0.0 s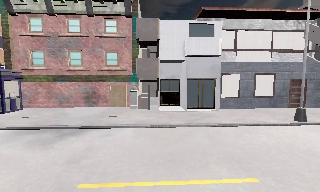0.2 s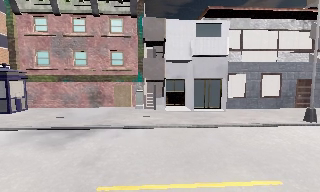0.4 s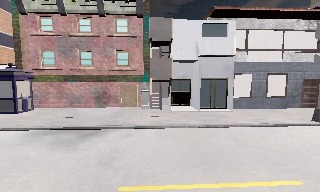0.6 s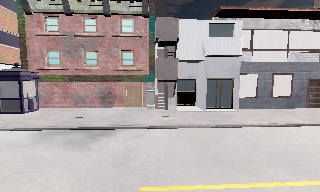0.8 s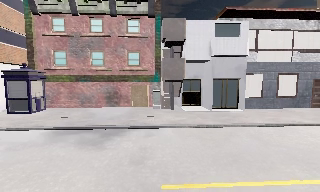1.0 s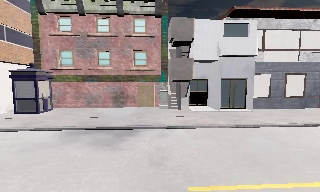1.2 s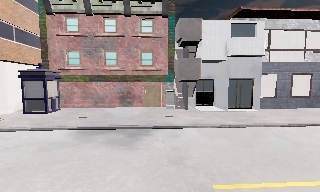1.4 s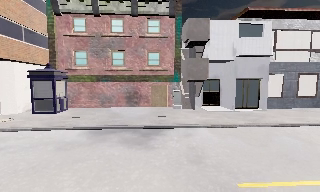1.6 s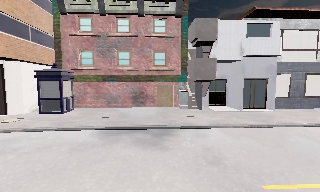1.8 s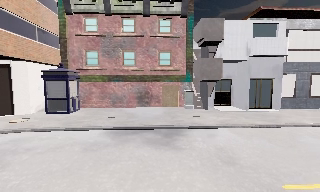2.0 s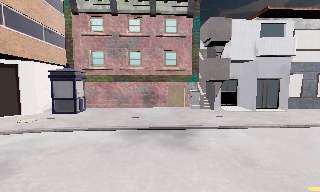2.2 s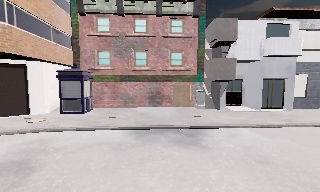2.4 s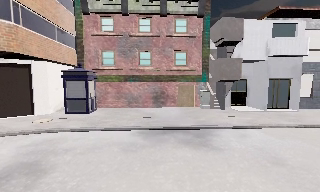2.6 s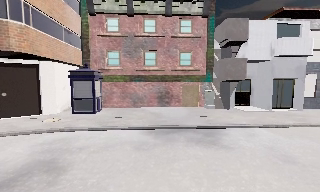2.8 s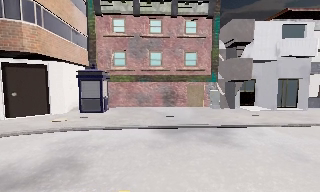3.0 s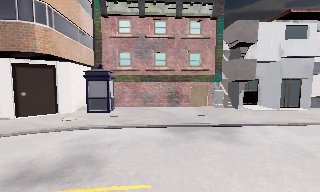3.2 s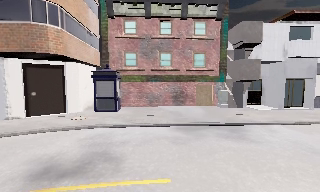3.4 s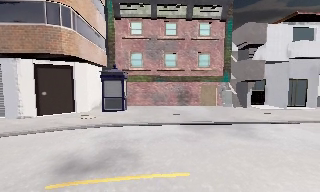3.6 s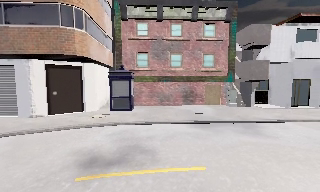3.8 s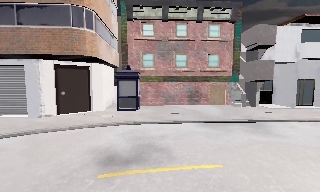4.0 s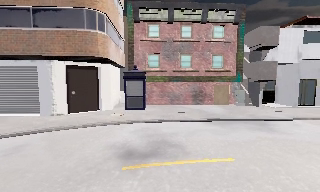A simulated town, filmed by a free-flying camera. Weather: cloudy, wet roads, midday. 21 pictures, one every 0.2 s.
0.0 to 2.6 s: The camera travels to its left, about 6 m, so close, fixed things drift to the right.
2.6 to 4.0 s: The camera travels to its left and backward, about 3.5 m, so close, fixed things drift to the right.
The film runs backward here.
